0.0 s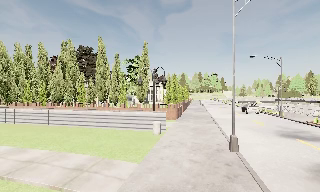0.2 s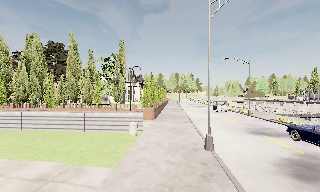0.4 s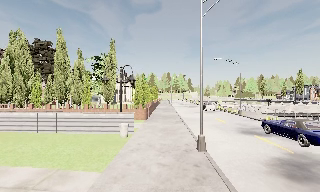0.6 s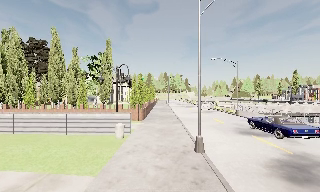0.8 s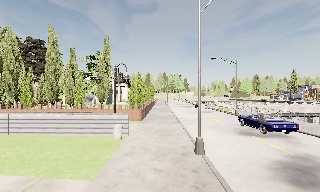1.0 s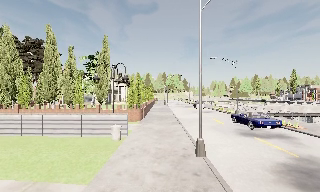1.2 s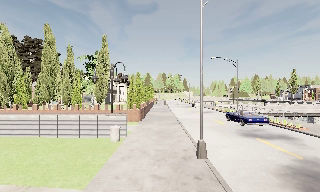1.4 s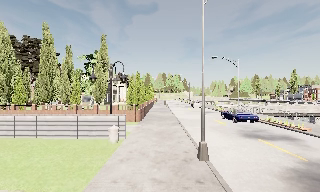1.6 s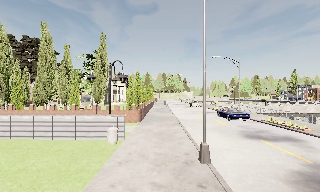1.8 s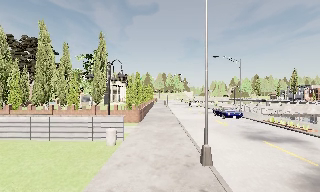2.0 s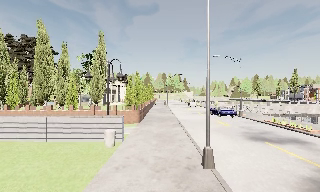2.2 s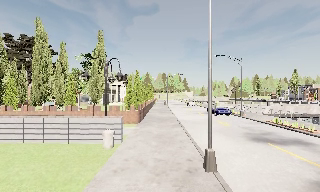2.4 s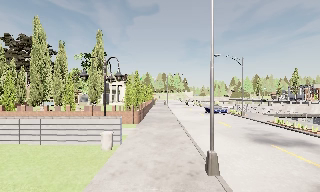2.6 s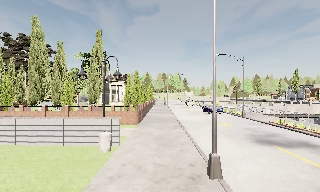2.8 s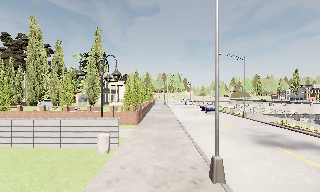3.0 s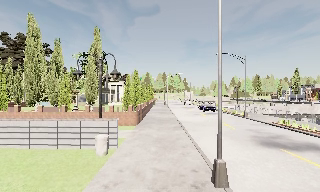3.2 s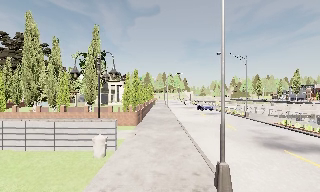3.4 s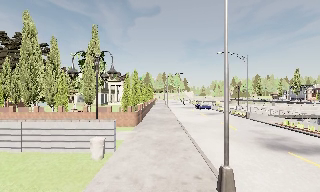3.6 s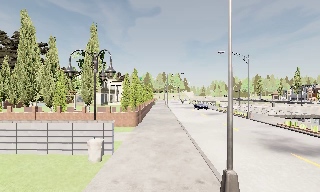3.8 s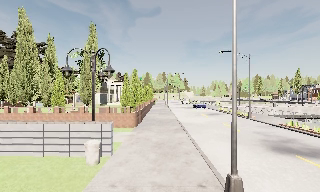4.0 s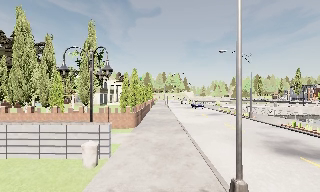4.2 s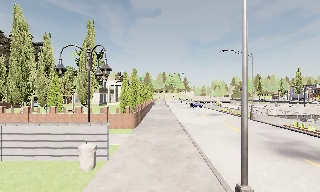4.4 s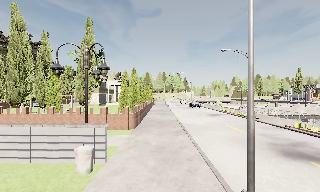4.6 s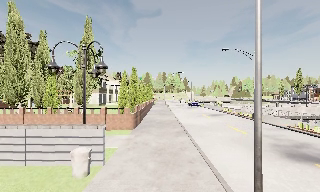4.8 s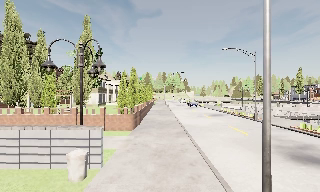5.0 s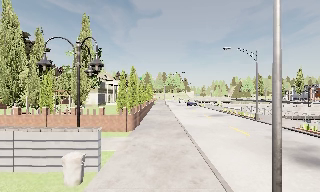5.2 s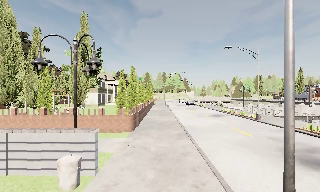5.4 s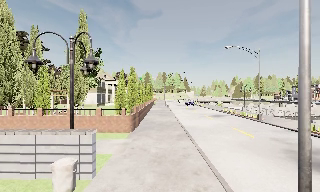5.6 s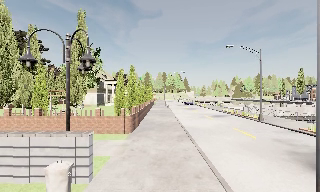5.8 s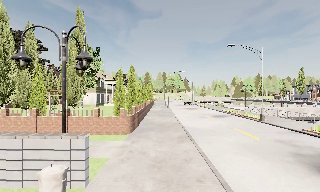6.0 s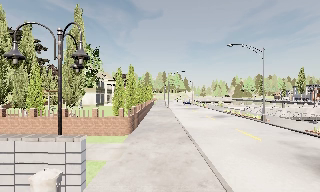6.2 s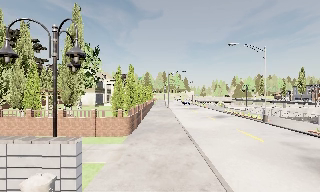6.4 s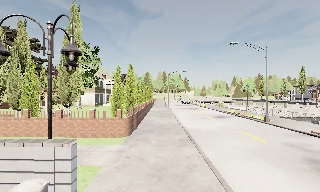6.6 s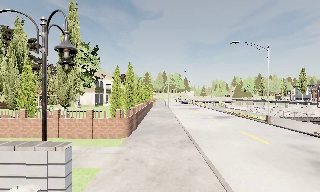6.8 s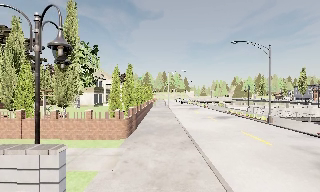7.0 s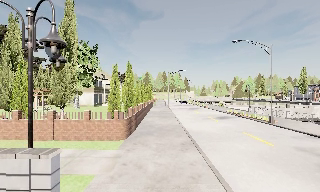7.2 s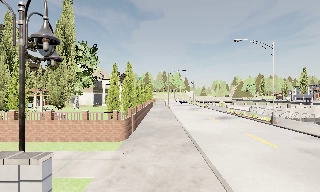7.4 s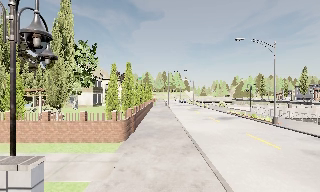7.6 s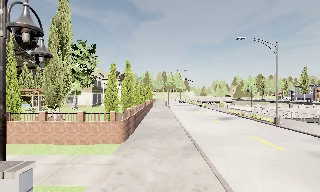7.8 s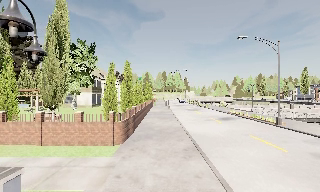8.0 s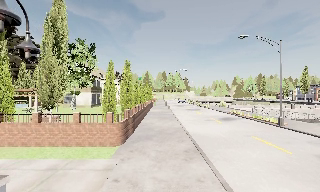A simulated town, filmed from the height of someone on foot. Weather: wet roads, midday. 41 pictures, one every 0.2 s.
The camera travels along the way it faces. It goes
forward.
0.0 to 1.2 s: The camera pans to its right, which is clockwise from overhead, by about 15 degrees. It travels forward, about 1.5 m, so what stands in front looms larger.
1.2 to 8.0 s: The camera travels forward, about 8 m, so what stands in front looms larger.
The film runs forward here.
